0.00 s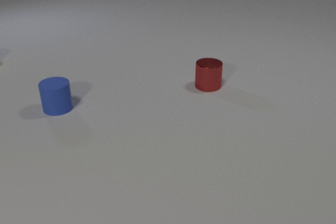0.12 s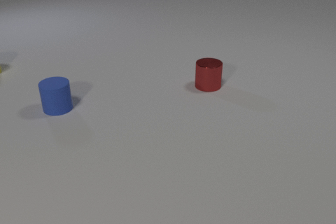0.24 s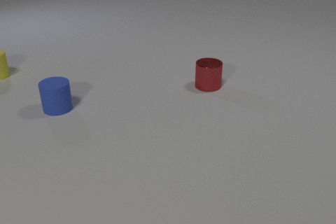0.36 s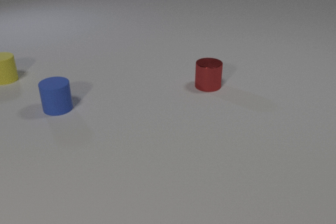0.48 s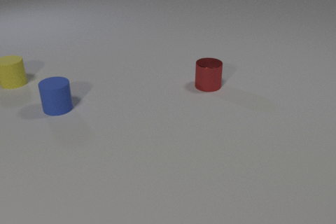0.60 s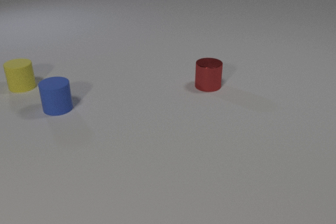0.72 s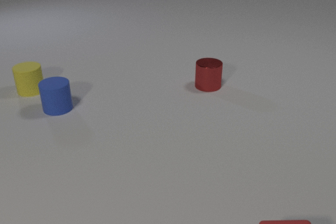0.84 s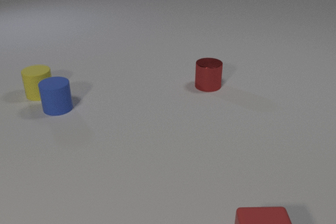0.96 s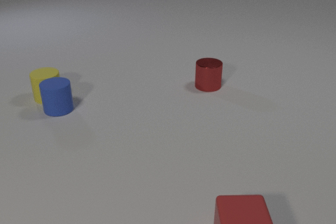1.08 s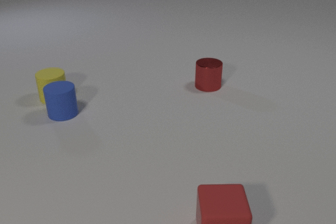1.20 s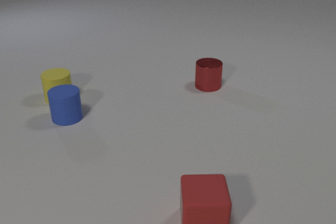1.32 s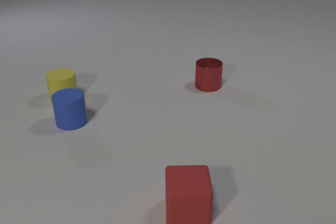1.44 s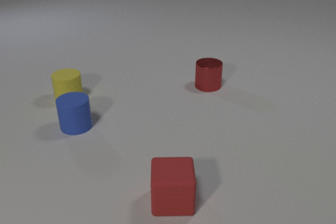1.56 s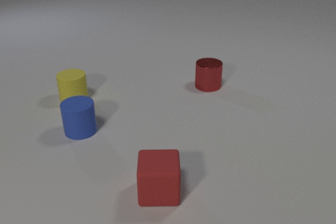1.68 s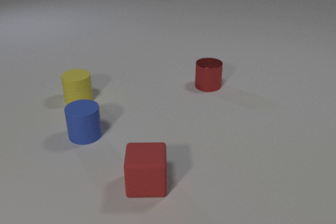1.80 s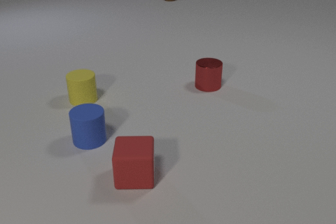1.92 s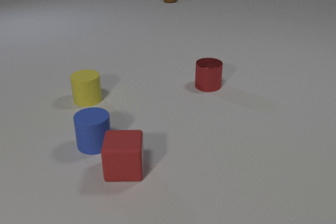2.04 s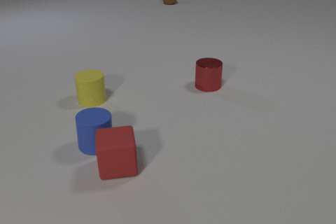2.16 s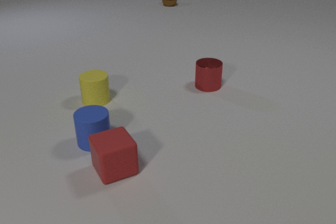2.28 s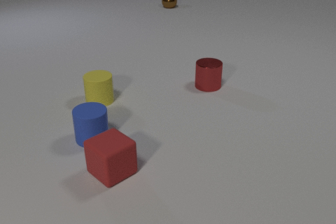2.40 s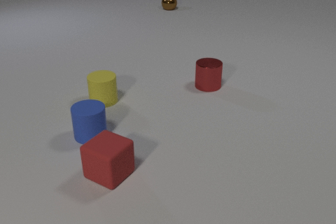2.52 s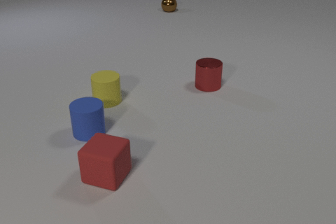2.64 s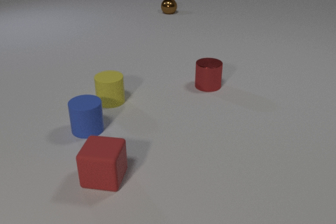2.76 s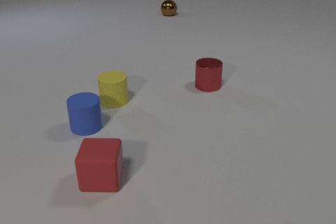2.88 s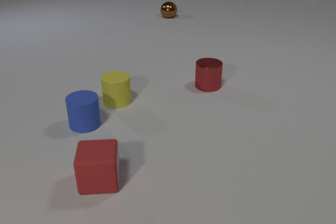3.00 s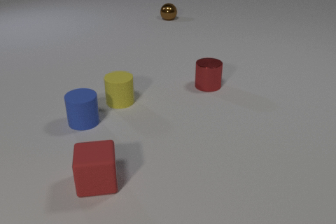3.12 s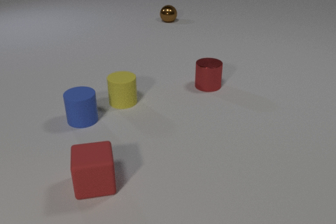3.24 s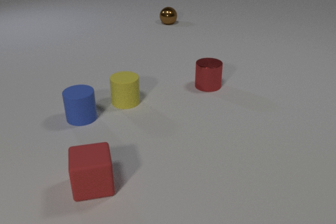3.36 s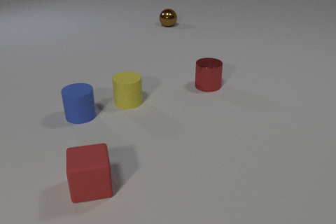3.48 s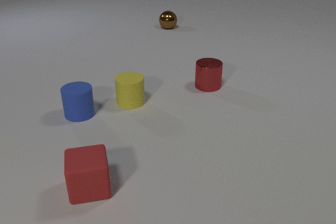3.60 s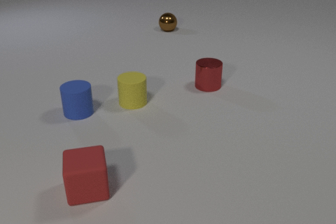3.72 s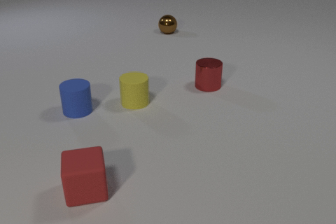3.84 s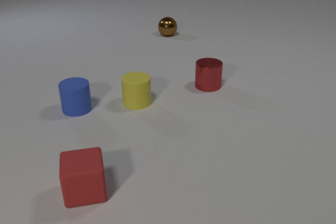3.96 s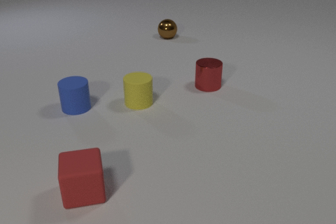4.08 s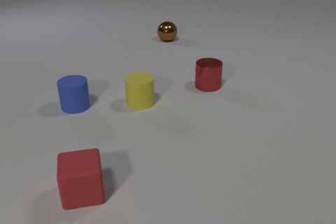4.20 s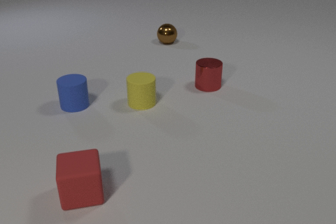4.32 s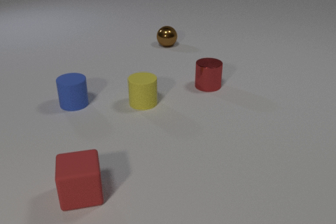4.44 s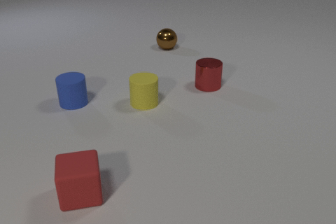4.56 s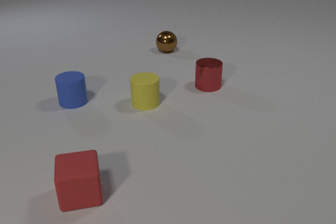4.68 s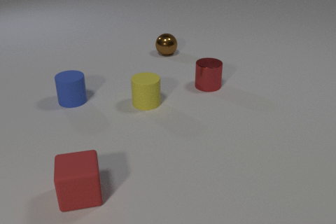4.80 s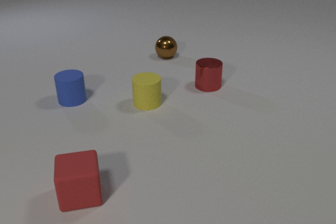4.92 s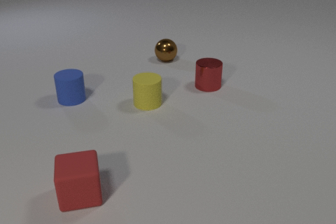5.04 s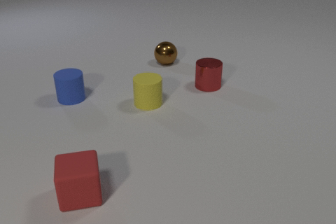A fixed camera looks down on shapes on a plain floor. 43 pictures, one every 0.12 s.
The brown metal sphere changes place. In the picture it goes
toward the camera.
The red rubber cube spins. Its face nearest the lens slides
to the right.
0.00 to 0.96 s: The yellow rubber cylinder comes in at the left edge, slides toward the camera and to the right. The red rubber cube comes in at the bottom edge, slides to the left and away from the camera. The yellow rubber cylinder and the blue rubber cylinder collide.
0.96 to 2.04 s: The yellow rubber cylinder slides to the right. The blue rubber cylinder slides toward the camera and to the right. The brown metal sphere comes in at the top edge, rolls toward the camera. The red rubber cube slides to the left and away from the camera. The blue rubber cylinder and the red rubber cube collide.
2.04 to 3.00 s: The yellow rubber cylinder slides to the right. The blue rubber cylinder slides away from the camera. The brown metal sphere rolls toward the camera. The red rubber cube slides toward the camera and to the left, spins so that its near face slides to the right, counterclockwise seen from above.
3.00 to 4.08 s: The yellow rubber cylinder slides to the right. The blue rubber cylinder slides away from the camera. The brown metal sphere rolls toward the camera. The red rubber cube slides to the left and toward the camera.
4.08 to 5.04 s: The yellow rubber cylinder slides to the right. The blue rubber cylinder slides away from the camera. The brown metal sphere rolls toward the camera.
How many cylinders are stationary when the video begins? 2.
What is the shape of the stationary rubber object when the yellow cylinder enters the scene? cylinder.
Are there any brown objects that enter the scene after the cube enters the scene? yes.
